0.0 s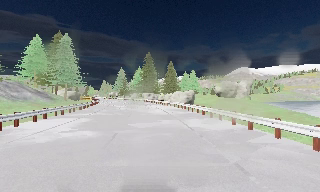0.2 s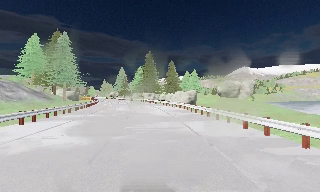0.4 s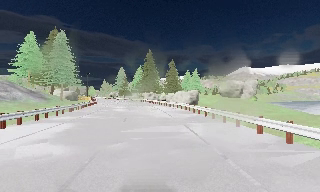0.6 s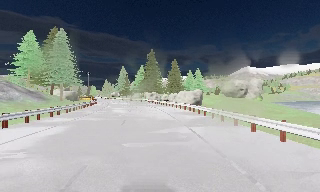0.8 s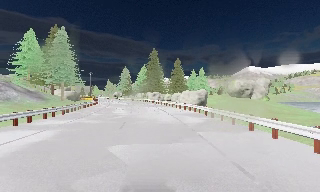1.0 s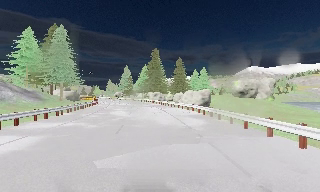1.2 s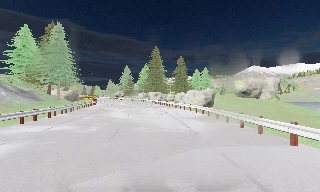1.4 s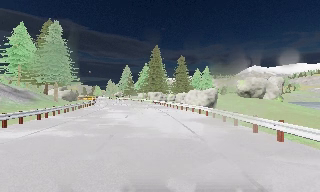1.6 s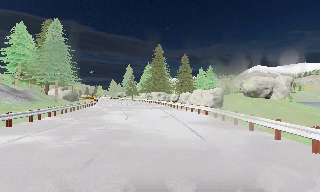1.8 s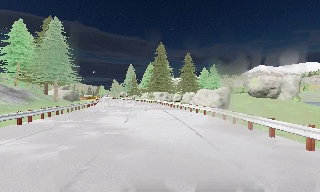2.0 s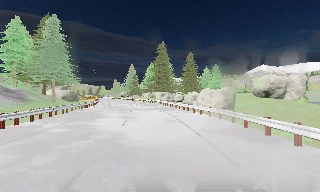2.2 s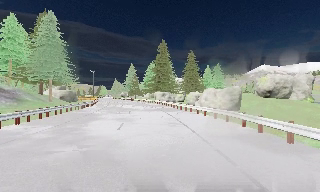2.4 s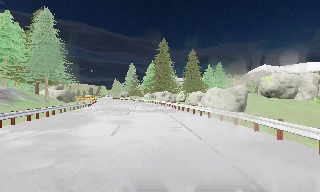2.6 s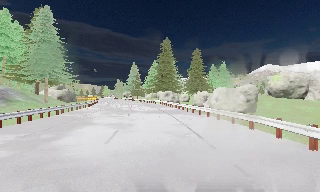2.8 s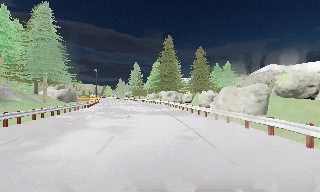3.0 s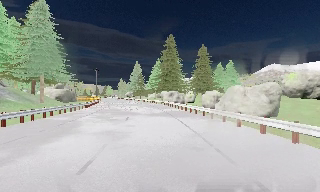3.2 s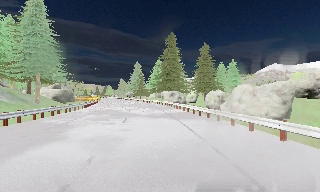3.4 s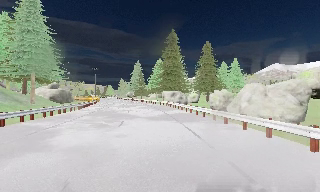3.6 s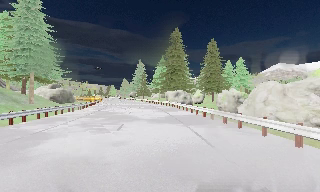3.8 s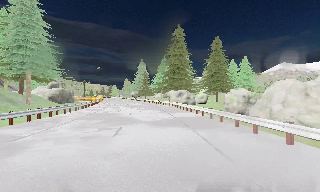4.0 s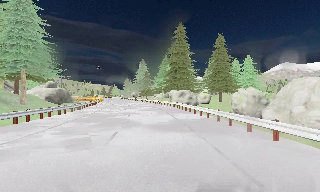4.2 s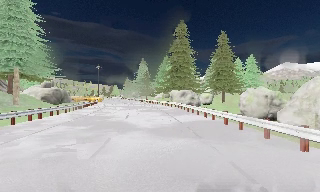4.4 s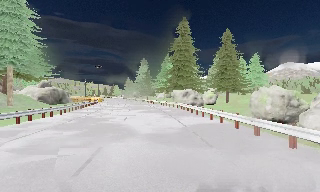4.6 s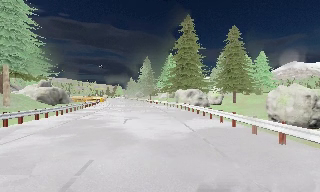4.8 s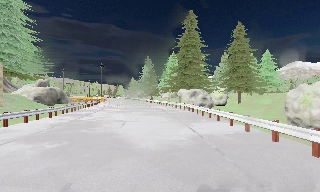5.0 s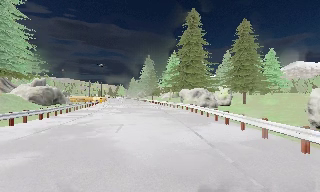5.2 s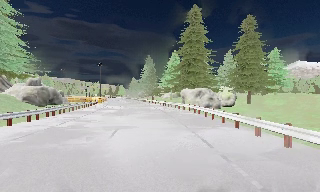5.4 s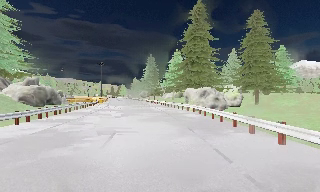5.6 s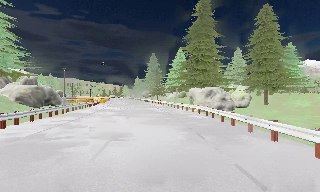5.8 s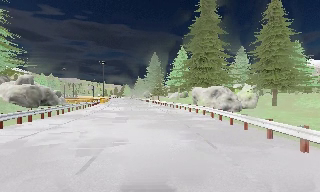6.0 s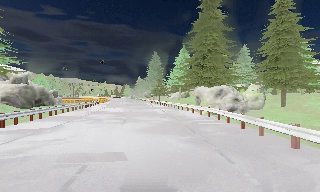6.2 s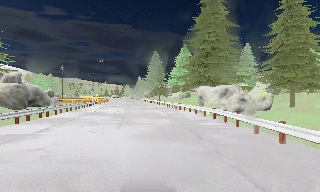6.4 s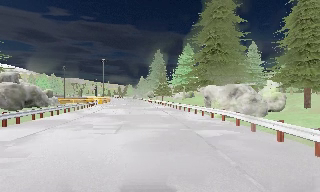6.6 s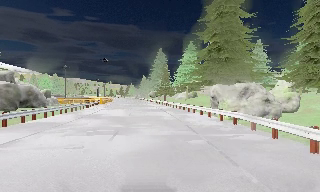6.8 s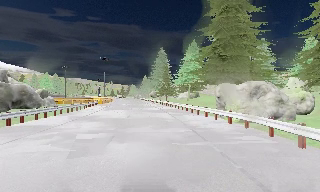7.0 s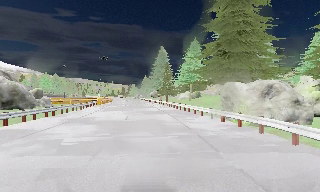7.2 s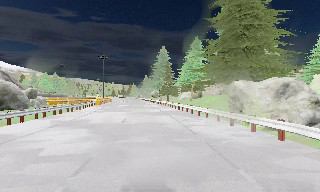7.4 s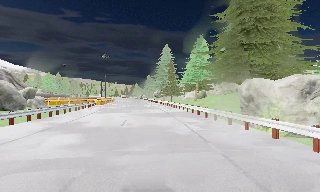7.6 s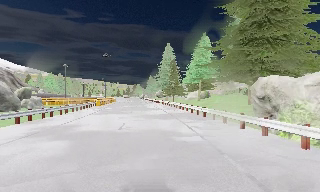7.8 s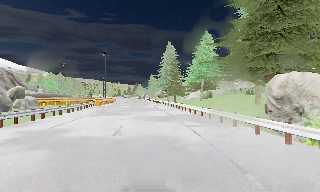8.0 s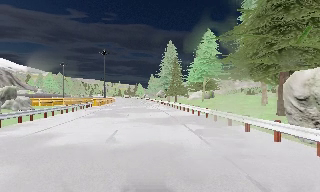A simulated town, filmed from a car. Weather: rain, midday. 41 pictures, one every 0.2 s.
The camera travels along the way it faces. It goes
forward.
0.0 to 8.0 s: The camera pans to its left, which is counterclockwise from overhead, by about 20 degrees. It travels forward, about 45 m, so what stands in front looms larger.
The film runs forward here.
